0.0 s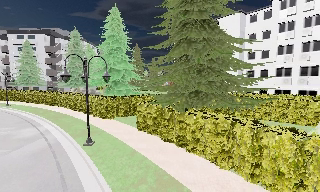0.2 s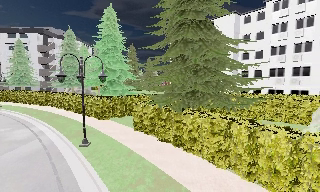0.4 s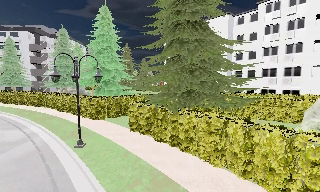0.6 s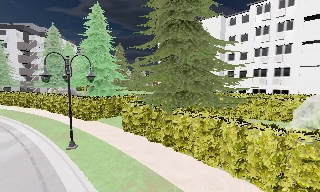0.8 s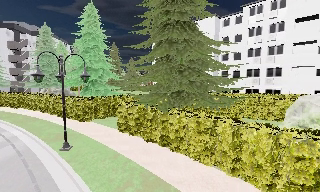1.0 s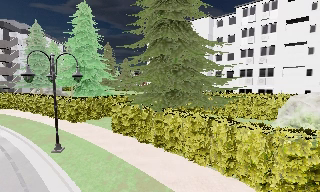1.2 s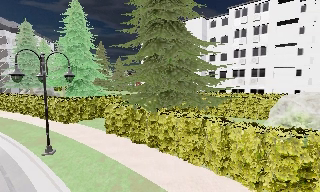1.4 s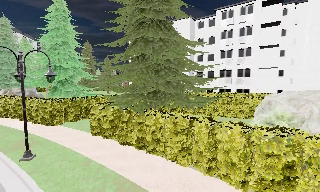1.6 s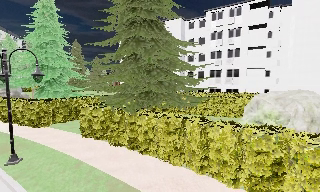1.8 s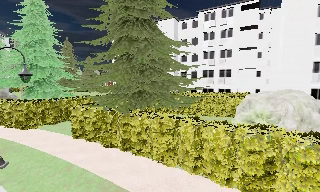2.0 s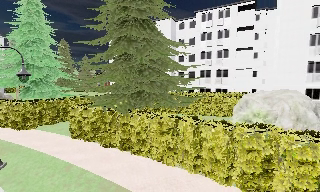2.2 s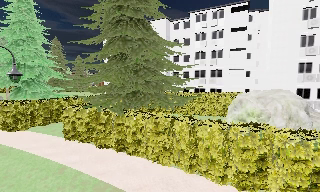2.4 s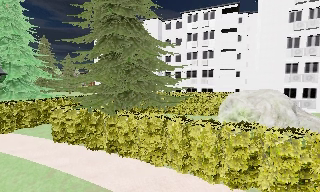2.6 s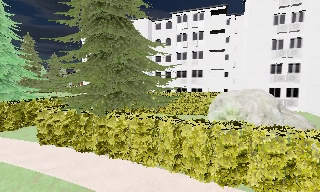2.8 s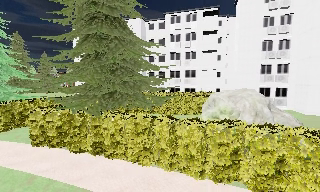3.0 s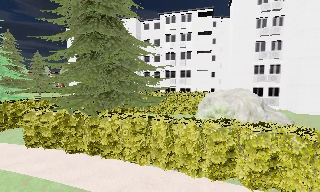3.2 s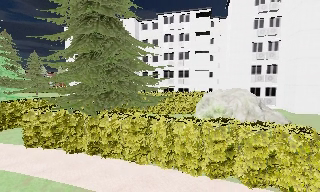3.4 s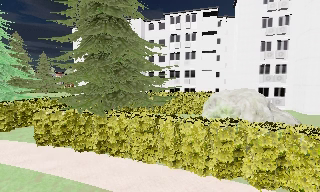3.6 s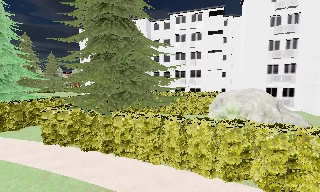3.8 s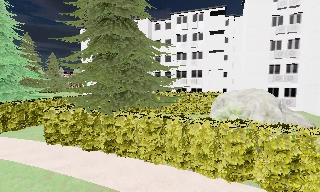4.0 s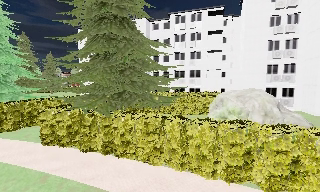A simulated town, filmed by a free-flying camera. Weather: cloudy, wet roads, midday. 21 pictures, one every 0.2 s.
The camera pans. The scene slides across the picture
to the left.
The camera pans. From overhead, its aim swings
clockwise.
0.0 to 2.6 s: The camera pans to its right, which is clockwise from overhead, by about 30 degrees.
2.6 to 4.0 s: The camera shifts only a little, or ends up much as it began.
The film runs forward here.
